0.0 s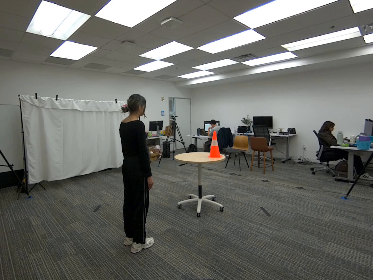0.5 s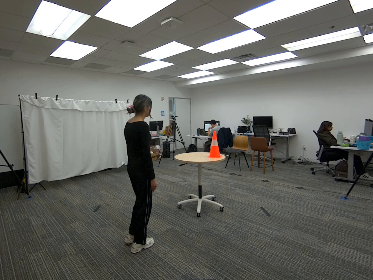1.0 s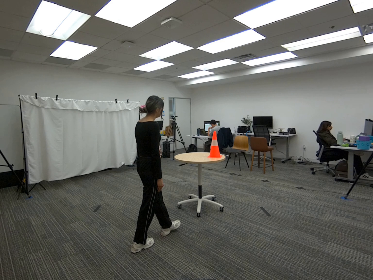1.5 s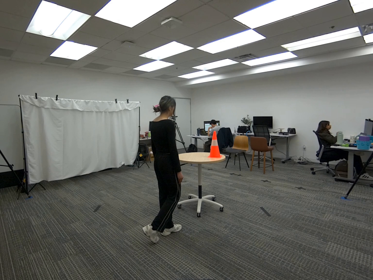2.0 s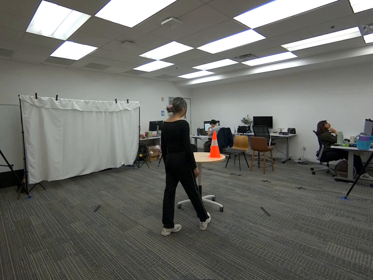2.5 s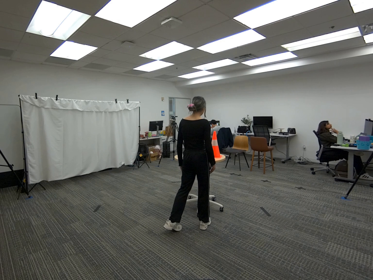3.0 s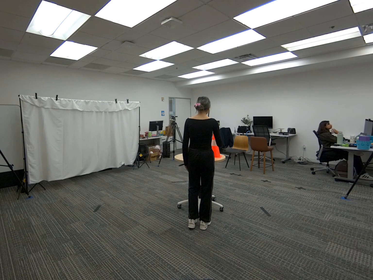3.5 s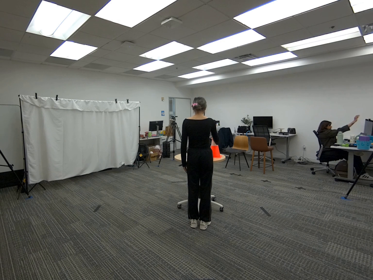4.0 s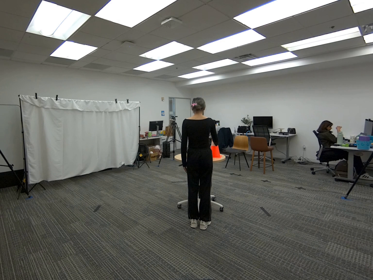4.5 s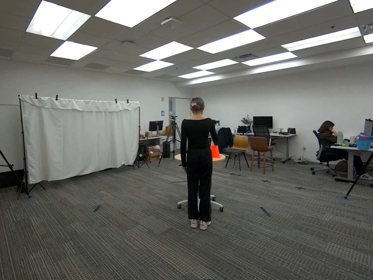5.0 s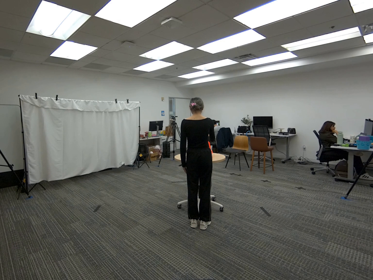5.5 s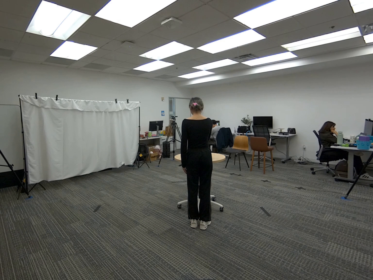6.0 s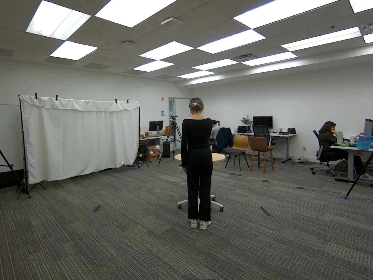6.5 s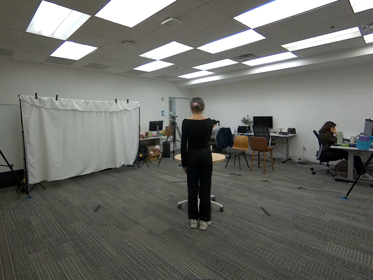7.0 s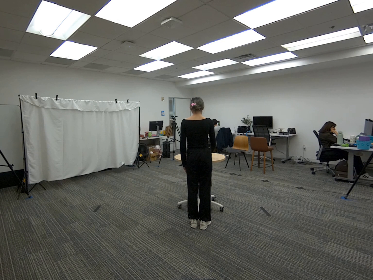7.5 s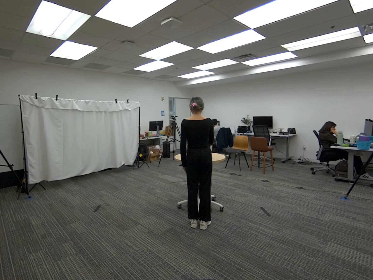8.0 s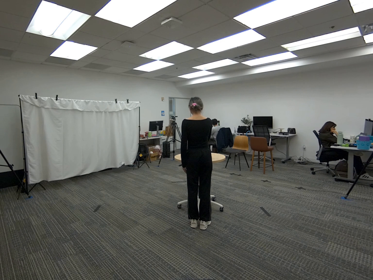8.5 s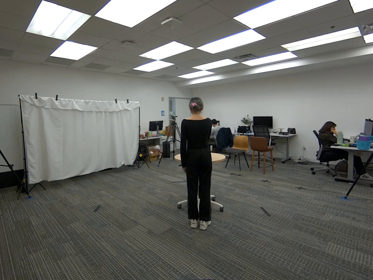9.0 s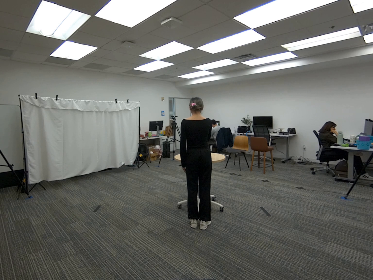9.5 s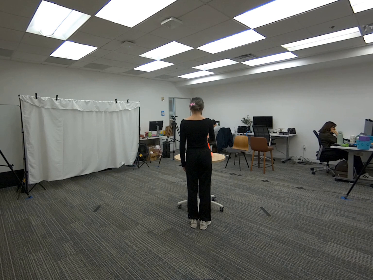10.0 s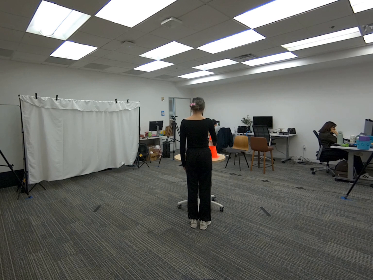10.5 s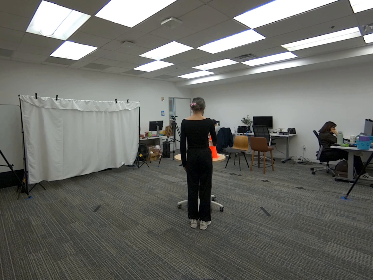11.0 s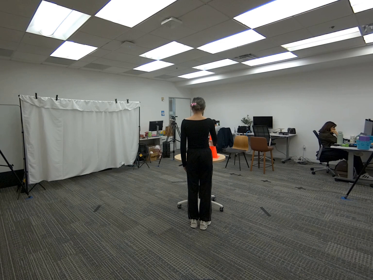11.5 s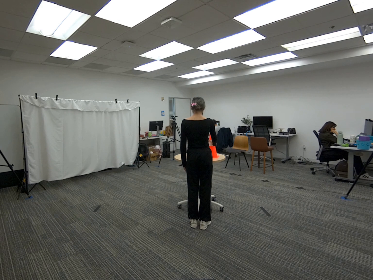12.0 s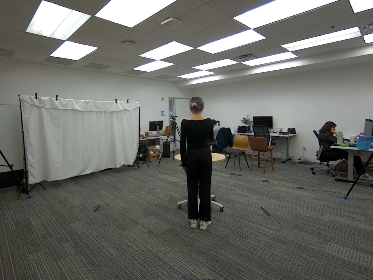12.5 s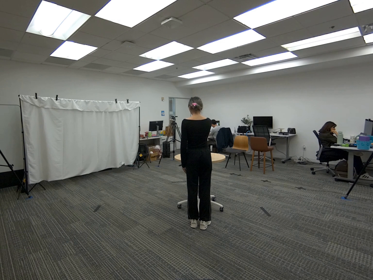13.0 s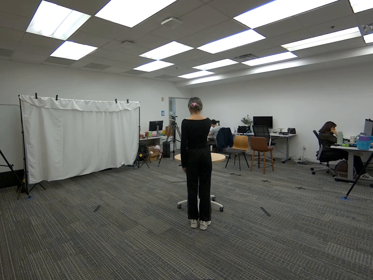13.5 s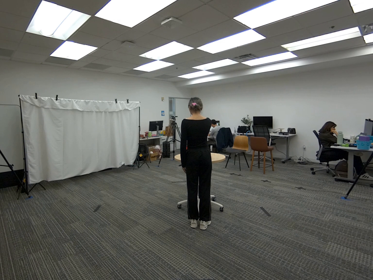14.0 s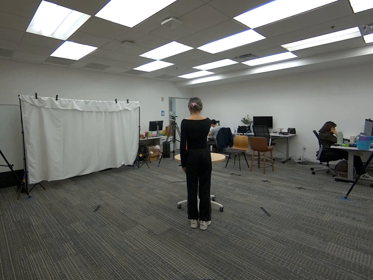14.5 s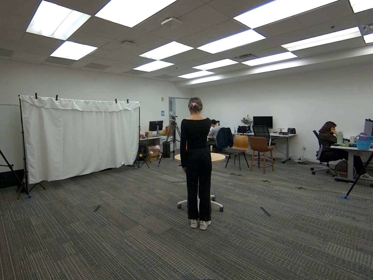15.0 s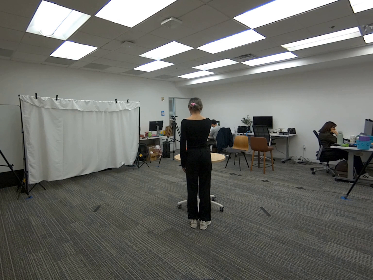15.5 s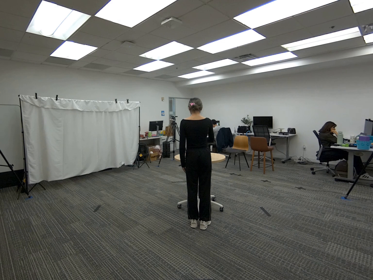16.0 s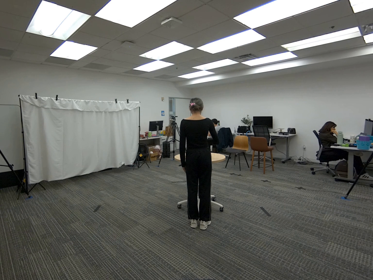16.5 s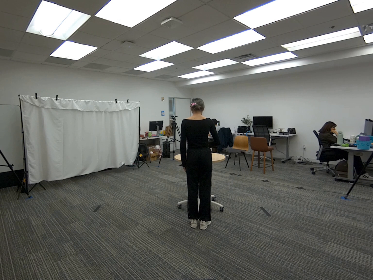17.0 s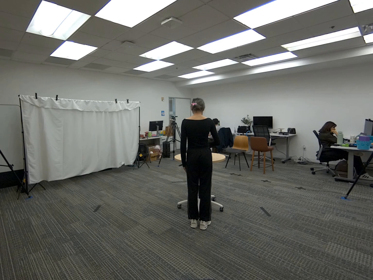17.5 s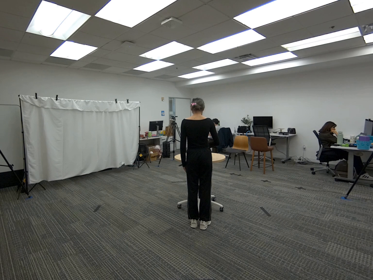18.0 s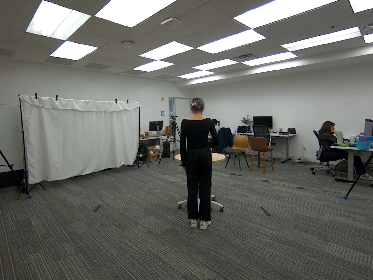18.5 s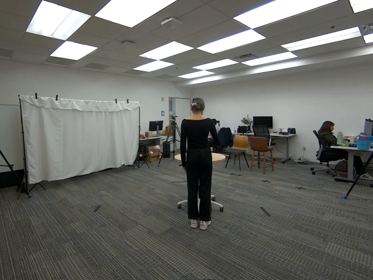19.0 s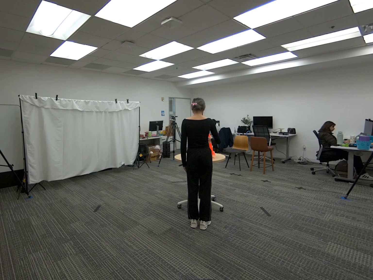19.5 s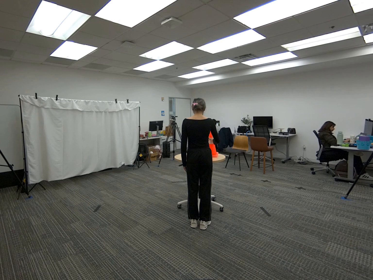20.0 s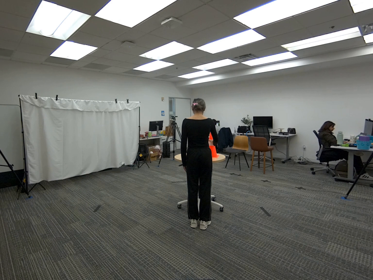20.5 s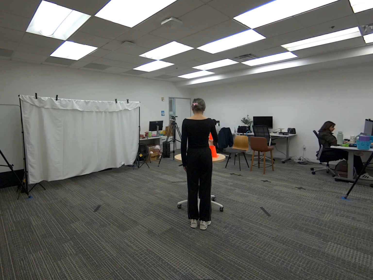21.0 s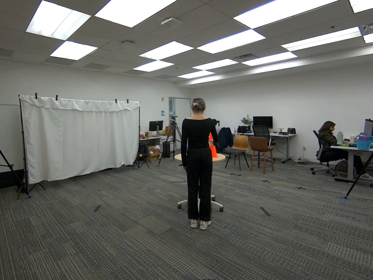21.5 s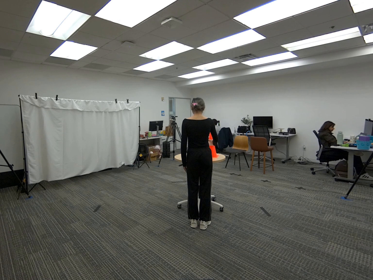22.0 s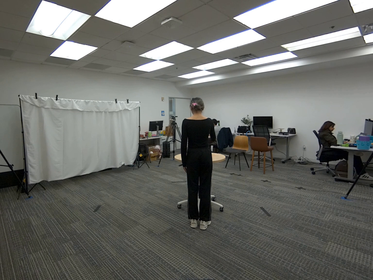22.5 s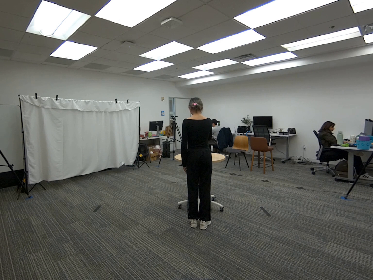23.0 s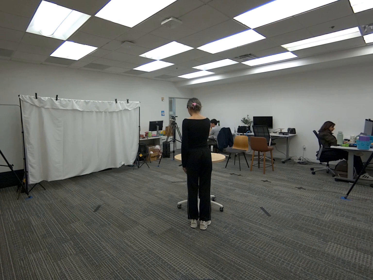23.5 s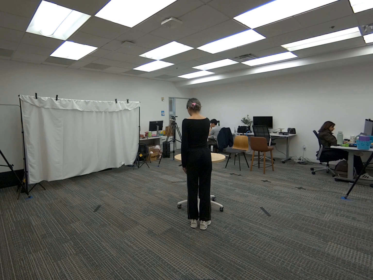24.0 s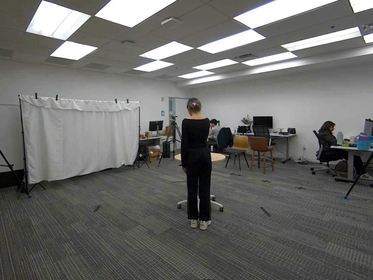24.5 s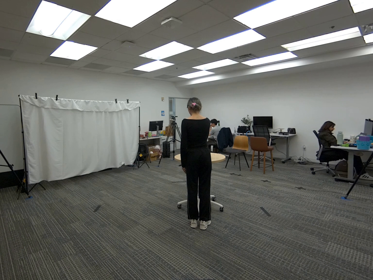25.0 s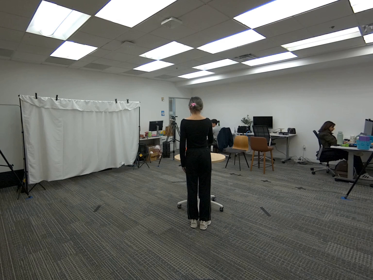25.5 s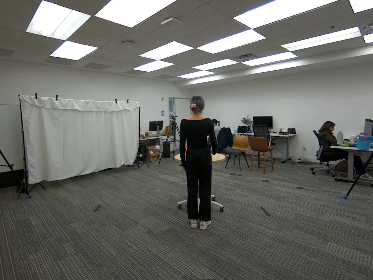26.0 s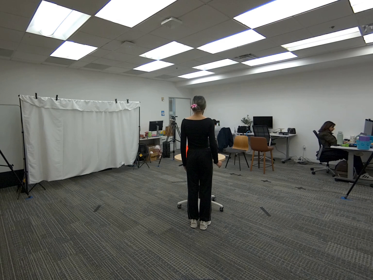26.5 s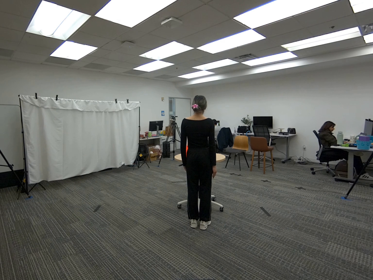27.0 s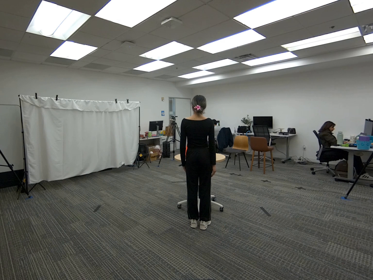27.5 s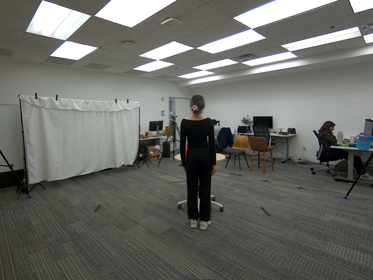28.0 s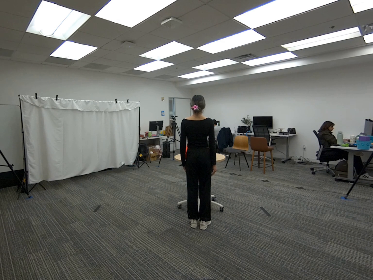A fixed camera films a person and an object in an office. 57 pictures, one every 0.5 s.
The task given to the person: Walk to the traffic cone on the round table, pick and place the cone on the table until finish.
